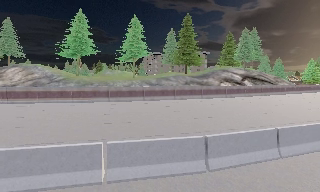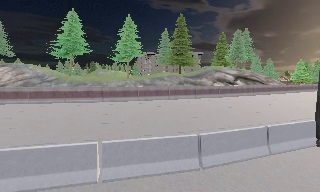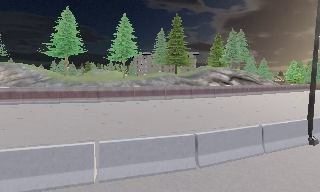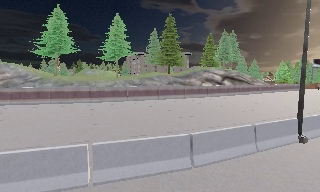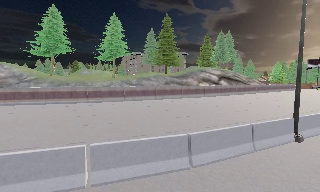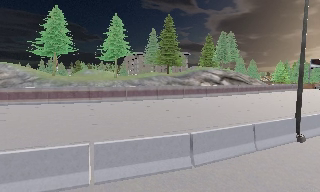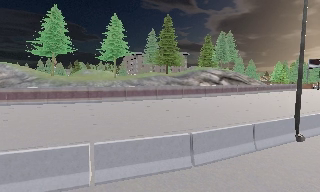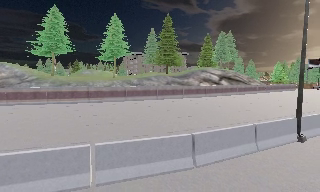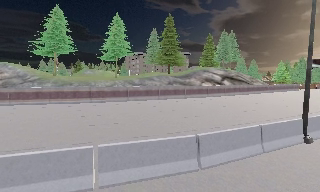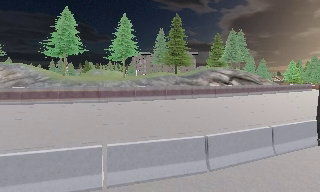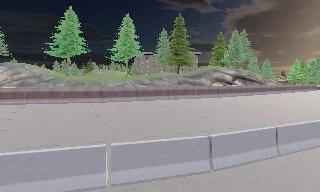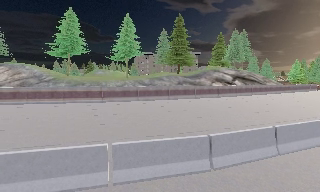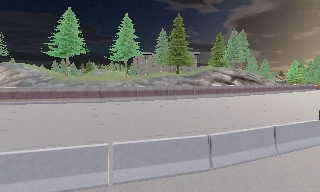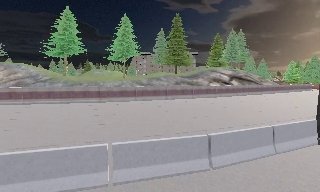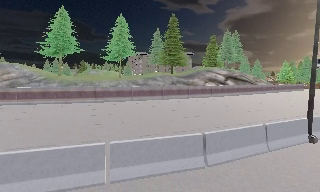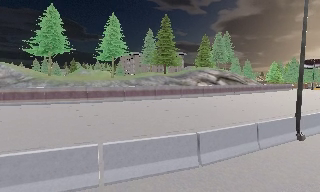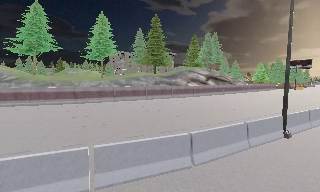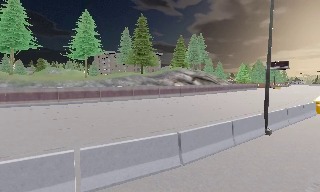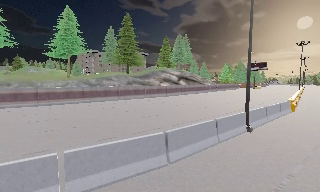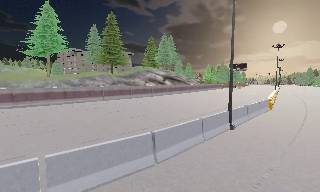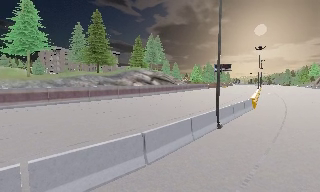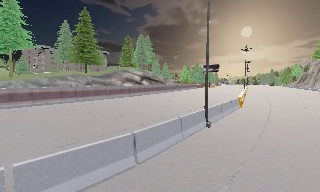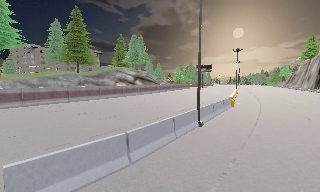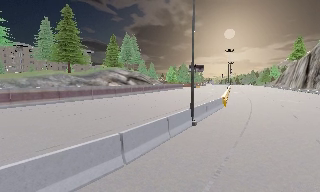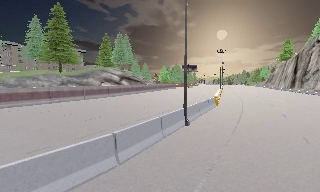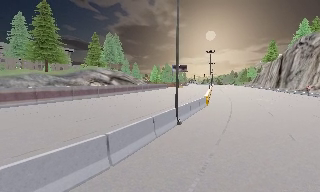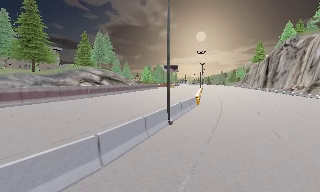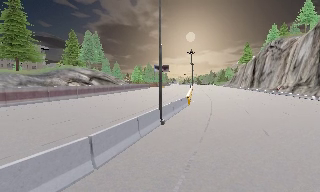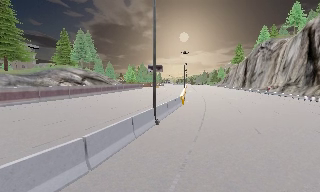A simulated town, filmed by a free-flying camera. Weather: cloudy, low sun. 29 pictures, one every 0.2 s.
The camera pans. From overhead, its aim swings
clockwise.
The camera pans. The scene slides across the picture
to the left.
0.0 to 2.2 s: The camera shifts only a little, or ends up much as it began.
2.2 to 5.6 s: The scene slides to the left, as the camera pans about 50 degrees to its right. It travels to its left, about 1 m.
The film runs backward here.
